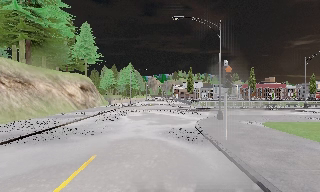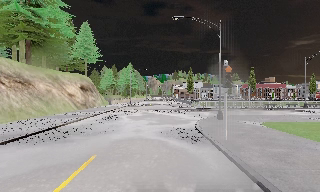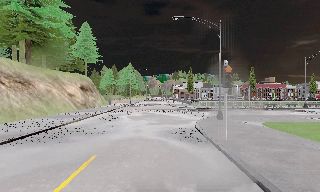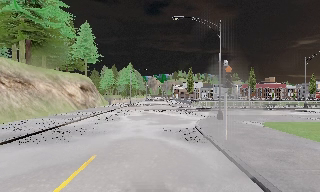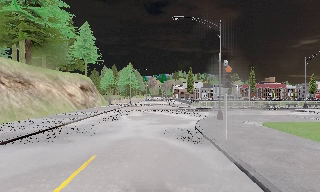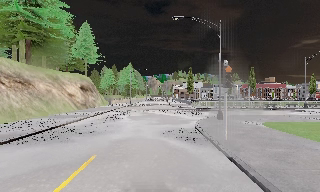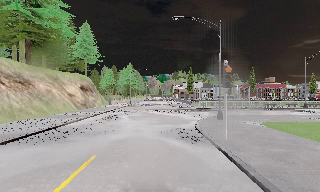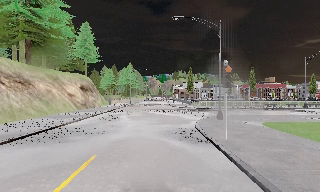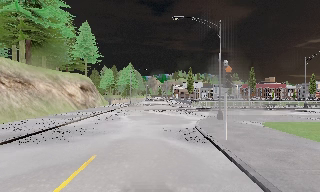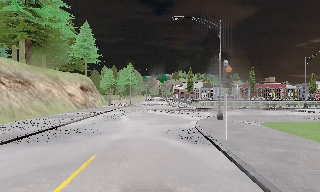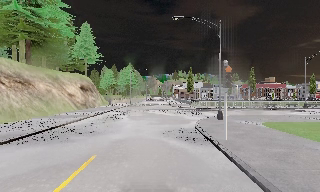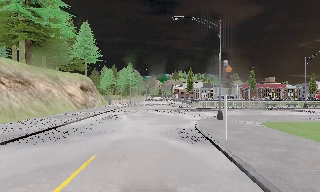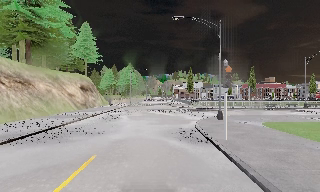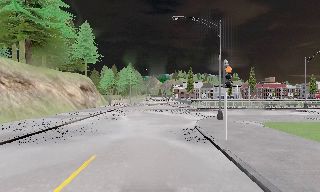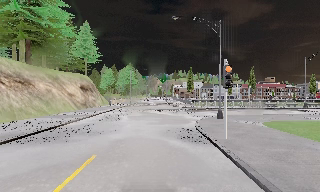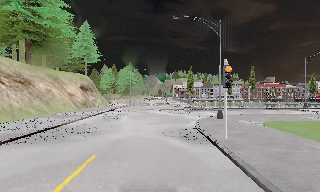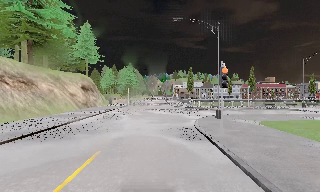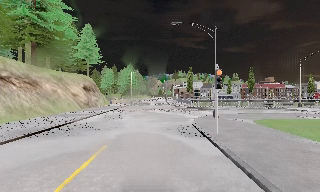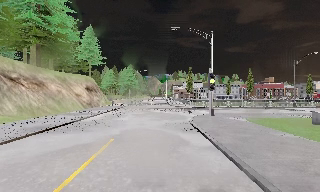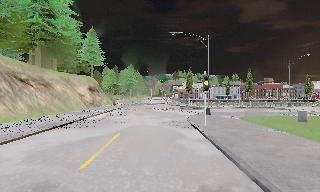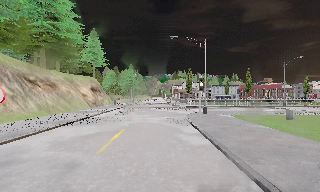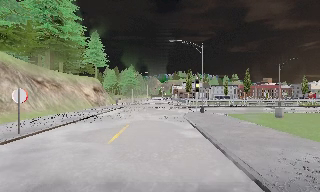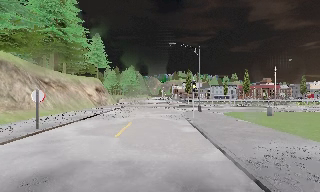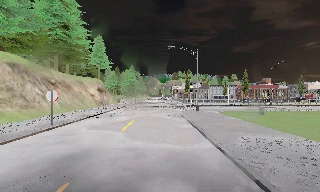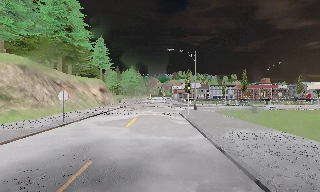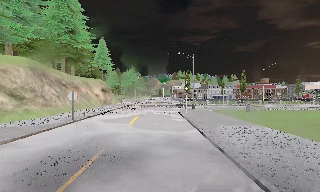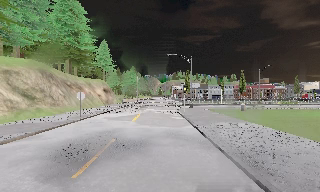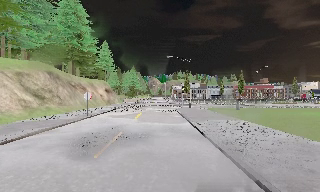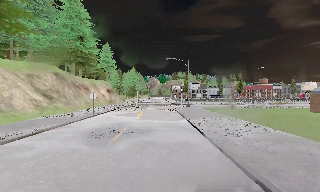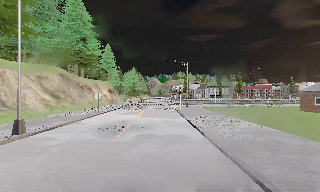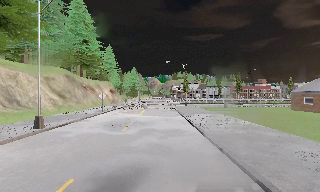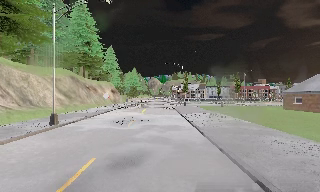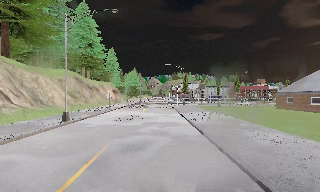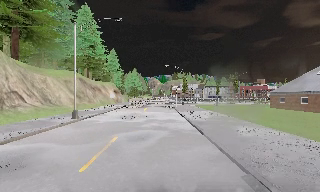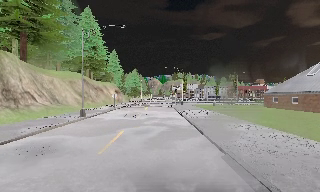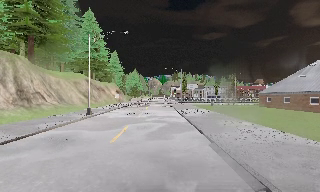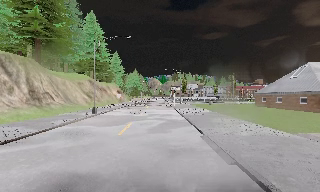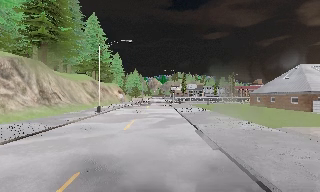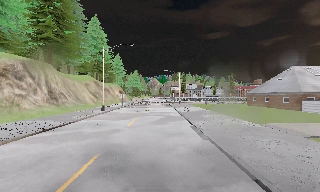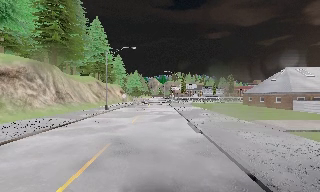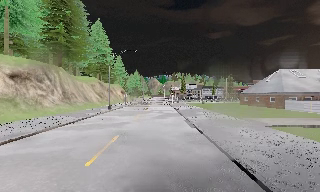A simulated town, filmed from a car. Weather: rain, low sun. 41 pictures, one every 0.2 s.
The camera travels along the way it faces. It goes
backward.
0.0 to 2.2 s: The camera keeps its place and its aim.
2.2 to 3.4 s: The camera travels backward, about 1 m, so what stands in front gets smaller. It gains speed.
3.4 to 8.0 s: The camera travels backward, about 25 m, so what stands in front gets smaller.
The film runs backward here.
